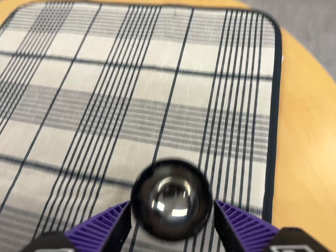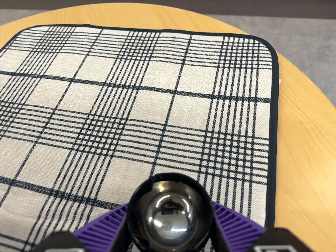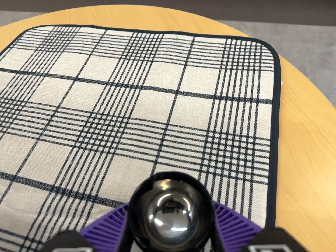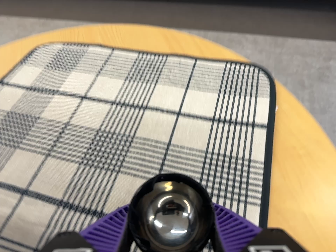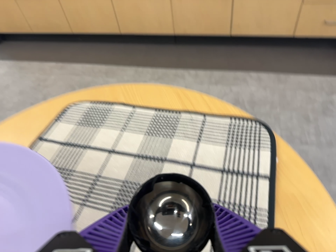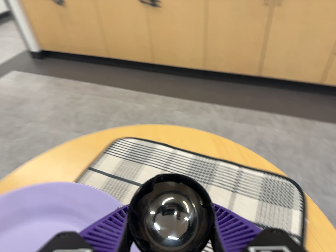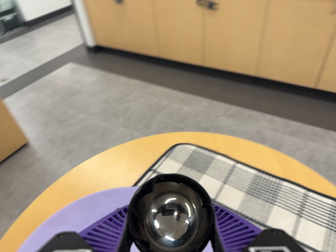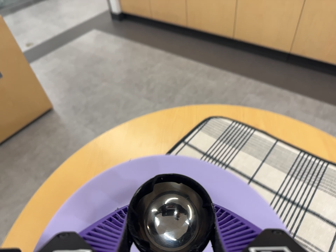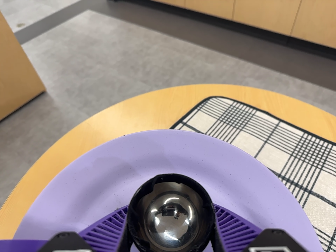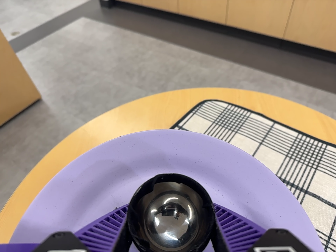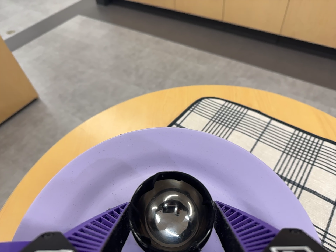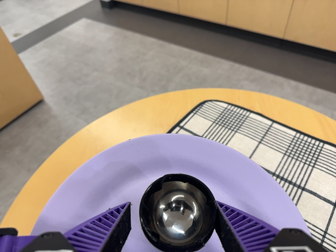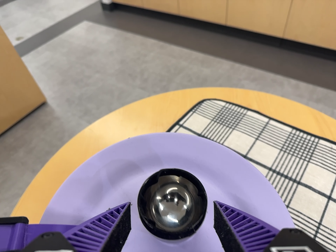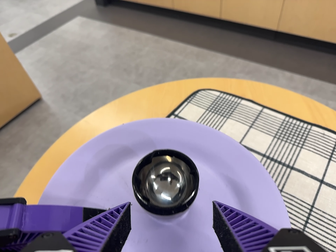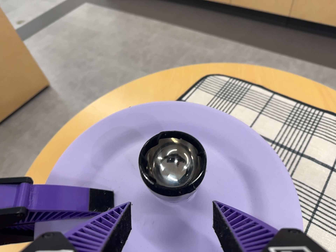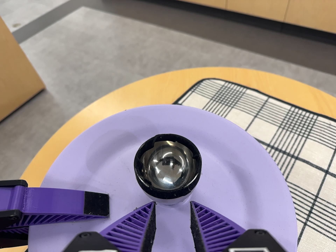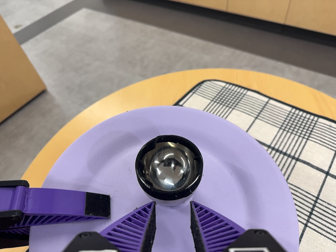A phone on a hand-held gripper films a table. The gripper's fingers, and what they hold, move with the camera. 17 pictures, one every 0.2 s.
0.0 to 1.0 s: The camera travels backward, toward the top of its view and to its left, about 18 cm, so what stands in front gets smaller. Its aim tips toward the top of its view by about 20 degrees, and the scene shifts downward. It rolls about its line of sight by about 10 degrees, and the scene rotates clockwise.
1.0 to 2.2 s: The camera swings to its left by about 10 degrees, and the scene slides to the right. It travels to its left, about 12 cm, so close, fixed things drift to the right. It rolls about its line of sight by about 10 degrees, and the scene rotates clockwise.
2.2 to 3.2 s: The camera shifts only a little, or ends up much as it began.
The film runs backward here.
